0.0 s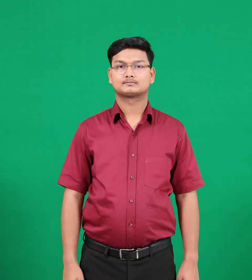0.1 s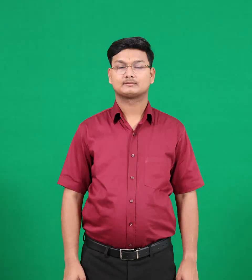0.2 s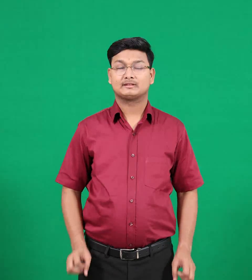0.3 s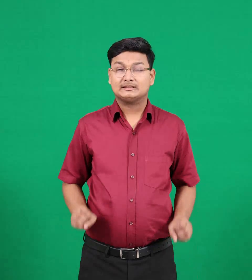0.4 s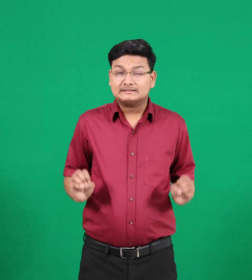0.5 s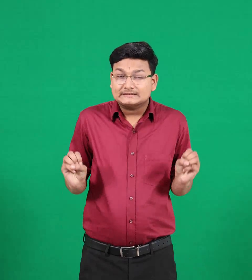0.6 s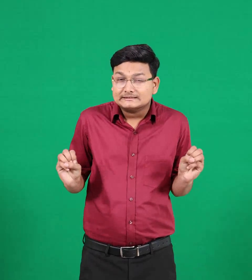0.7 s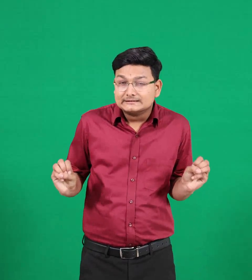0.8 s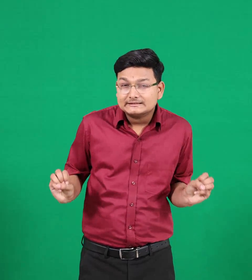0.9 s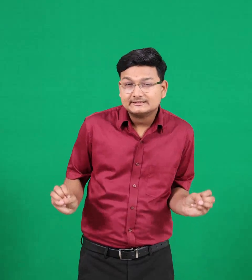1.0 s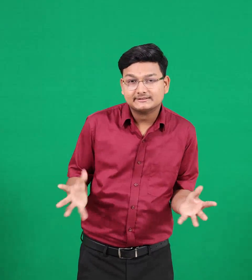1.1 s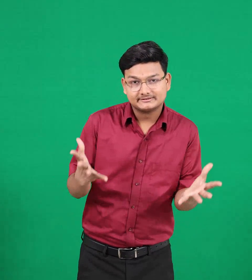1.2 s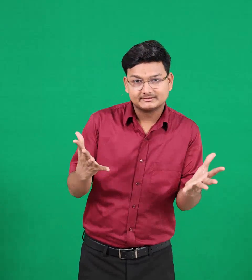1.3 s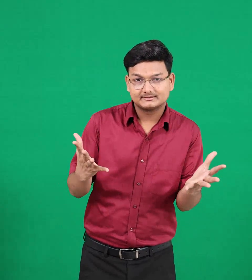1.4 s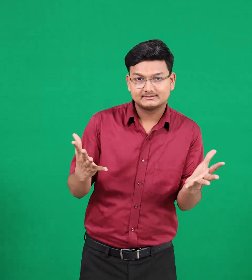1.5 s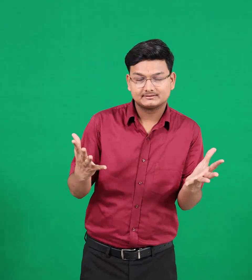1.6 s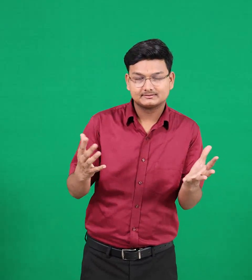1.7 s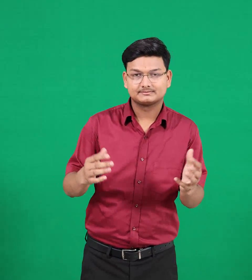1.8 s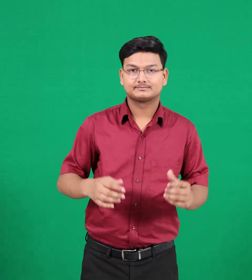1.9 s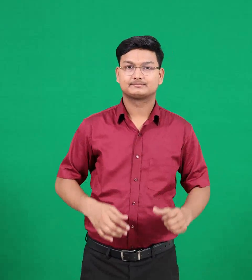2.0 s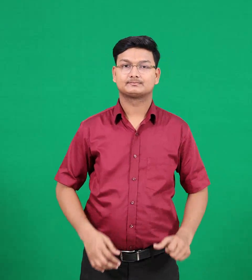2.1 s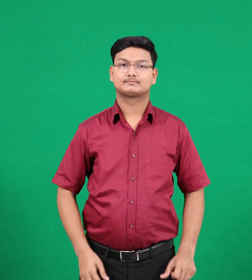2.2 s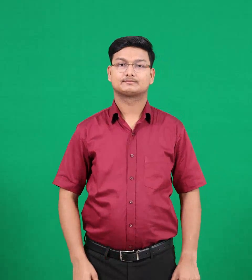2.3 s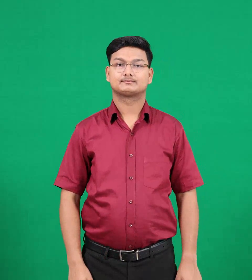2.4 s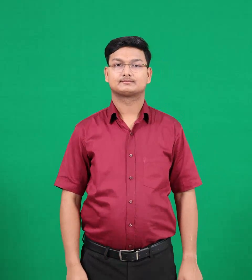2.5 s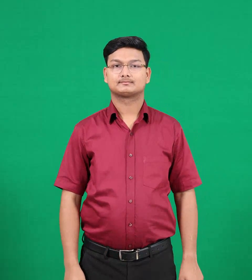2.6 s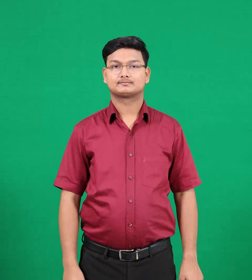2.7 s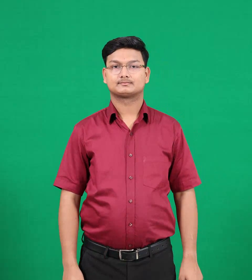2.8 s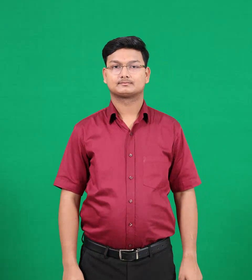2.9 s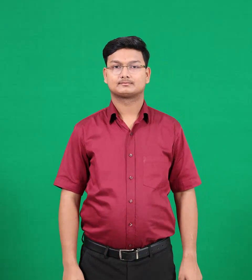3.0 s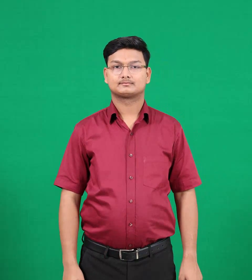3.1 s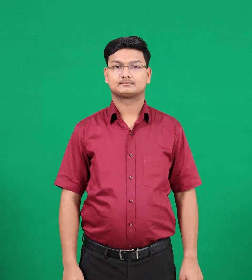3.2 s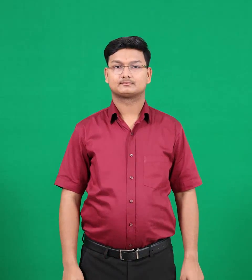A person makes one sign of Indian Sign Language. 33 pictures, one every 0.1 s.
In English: beginning
